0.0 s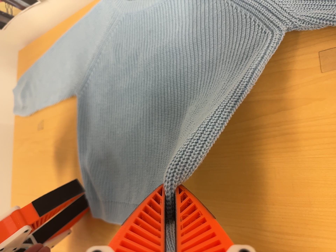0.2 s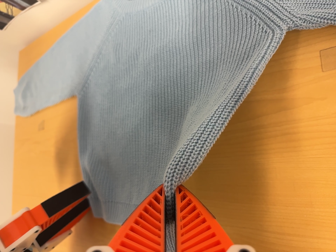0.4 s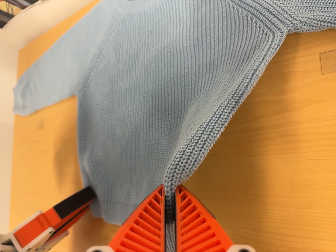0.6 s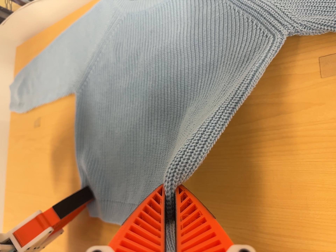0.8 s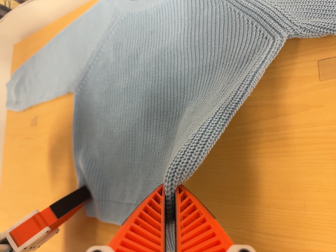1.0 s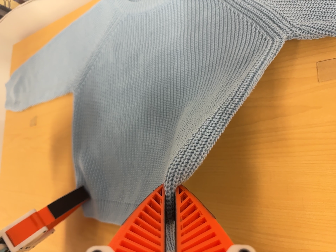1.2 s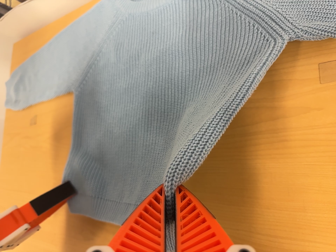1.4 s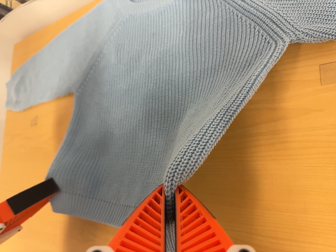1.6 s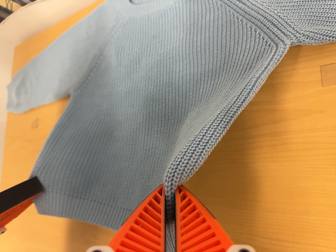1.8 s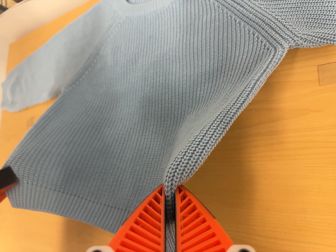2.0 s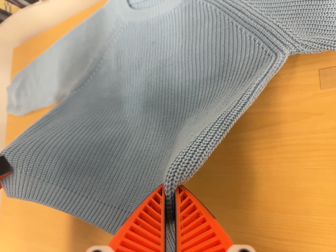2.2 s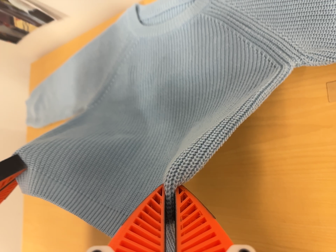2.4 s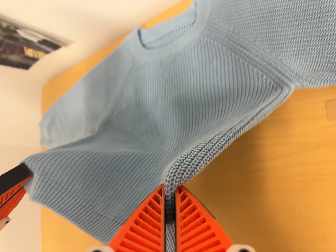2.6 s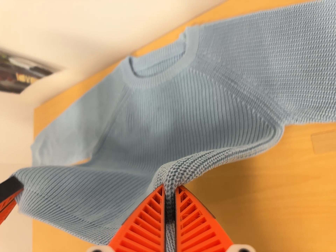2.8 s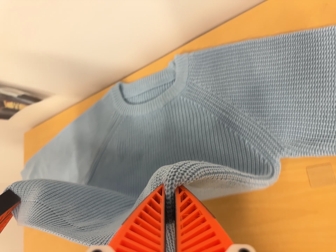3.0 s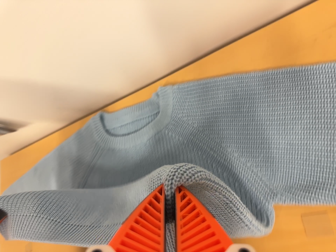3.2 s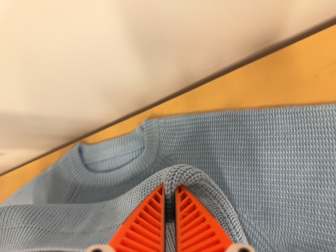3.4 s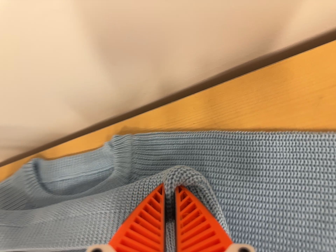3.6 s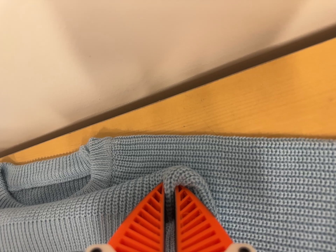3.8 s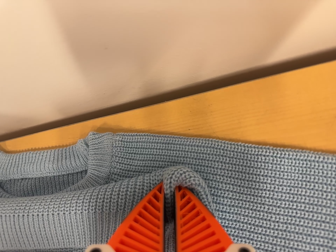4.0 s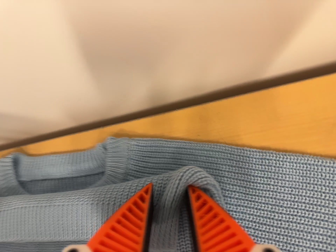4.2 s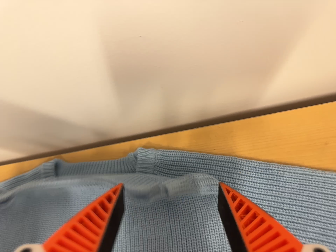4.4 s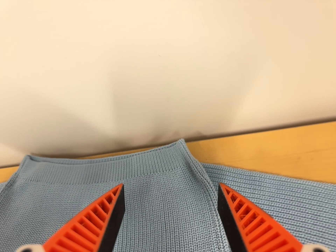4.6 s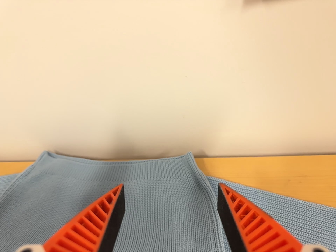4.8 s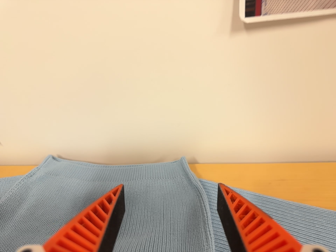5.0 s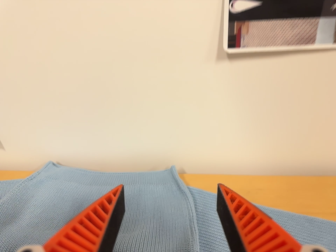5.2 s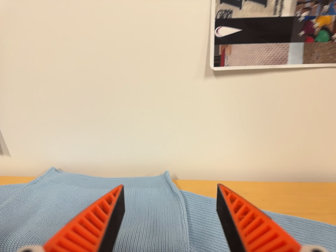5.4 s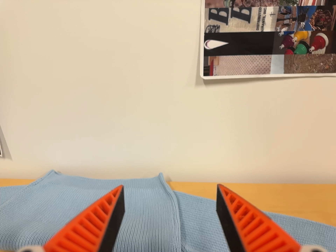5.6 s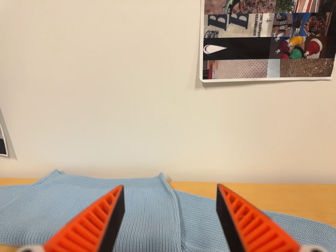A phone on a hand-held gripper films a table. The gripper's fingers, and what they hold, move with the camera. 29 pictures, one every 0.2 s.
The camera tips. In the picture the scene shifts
downward.
0.0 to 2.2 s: The camera shifts only a little, or ends up much as it began.
2.2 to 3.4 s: The camera swings to its right by about 15 degrees, and the scene slides to the left. It travels toward the top of its view and forward, about 24 cm, so close, fixed things drift downward.
3.4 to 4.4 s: The camera travels backward, to its left and toward the bottom of its view, about 14 cm, so what stands in front gets smaller. Its aim tips toward the top of its view by about 20 degrees, and the scene shifts downward. It rolls about its line of sight by about 15 degrees, and the scene rotates clockwise.
4.4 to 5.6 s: The camera travels backward and toward the bottom of its view, about 30 cm, so what stands in front gets smaller. Its aim tips toward the top of its view by about 30 degrees. It rolls about its line of sight by about 15 degrees, and the scene rotates clockwise.
The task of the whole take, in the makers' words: fold up.
The film runs forward here.
